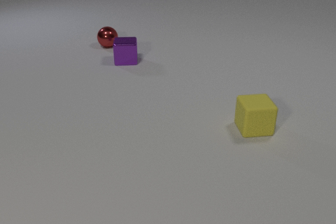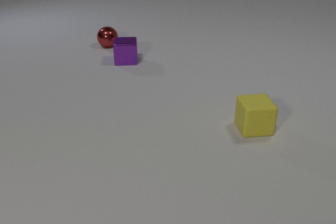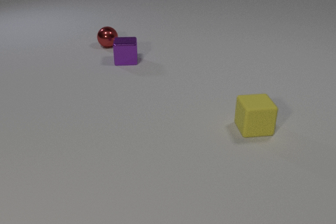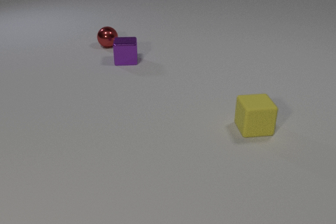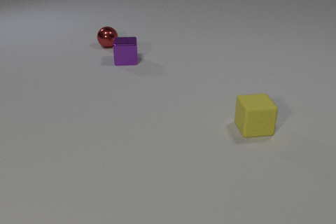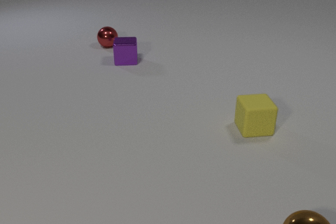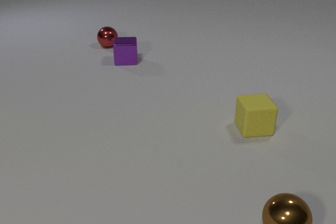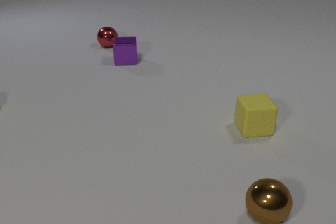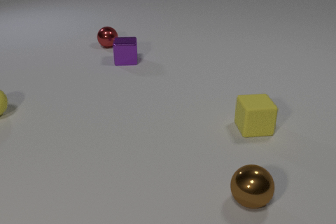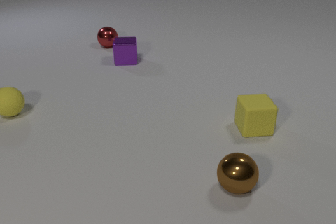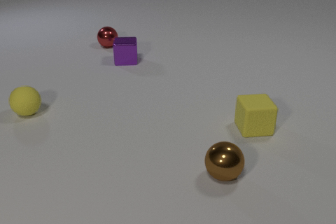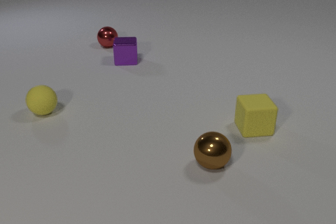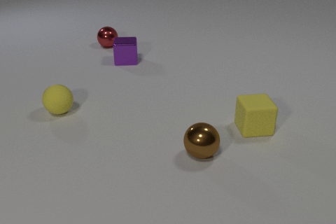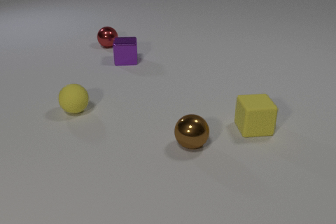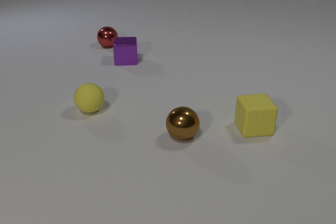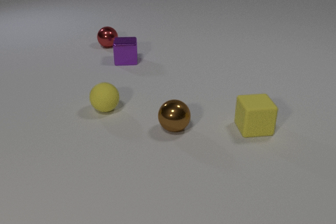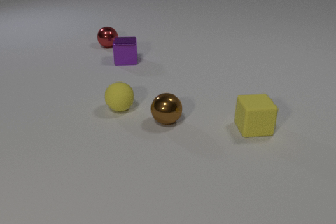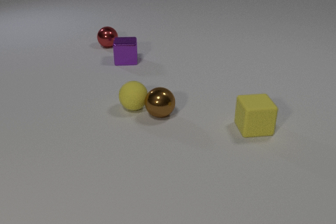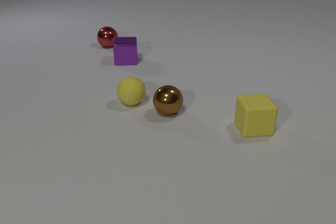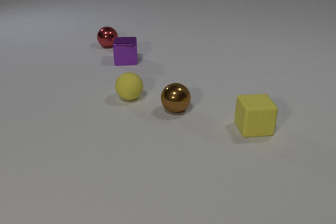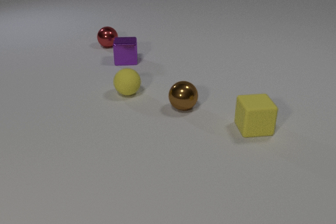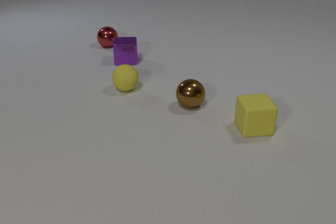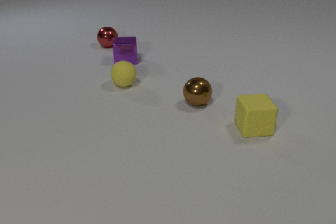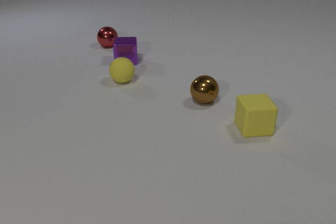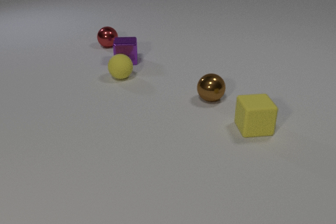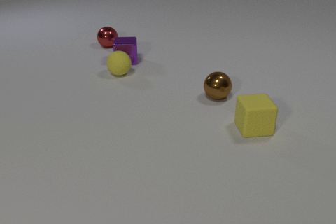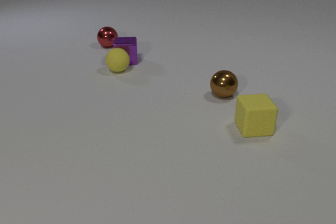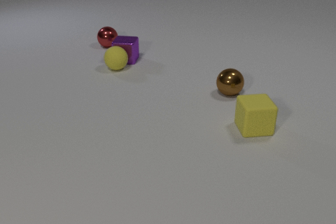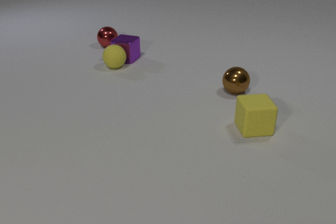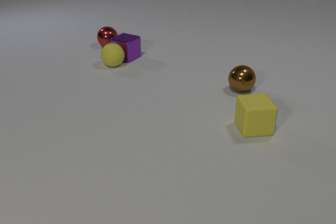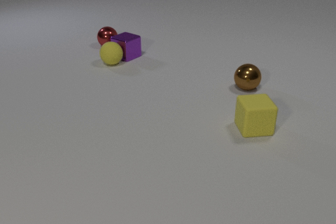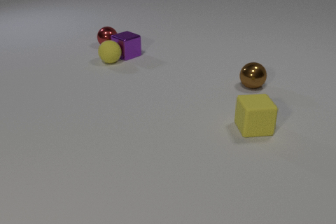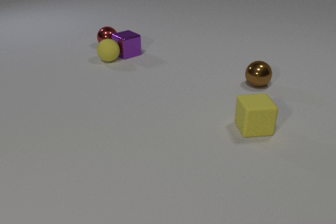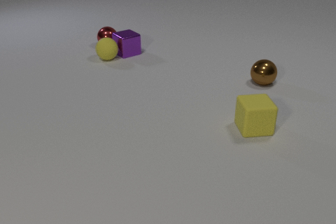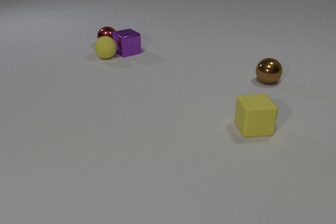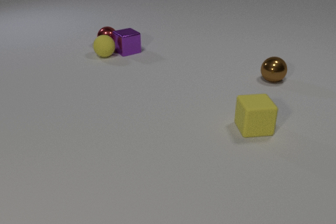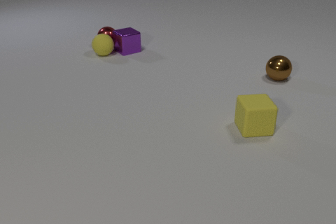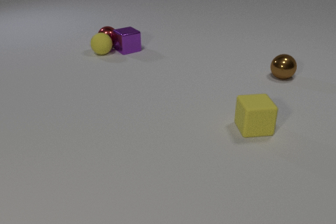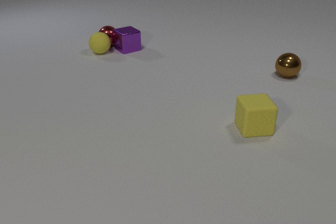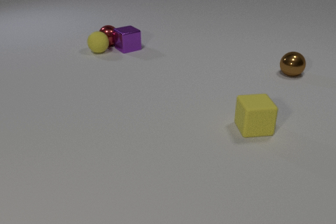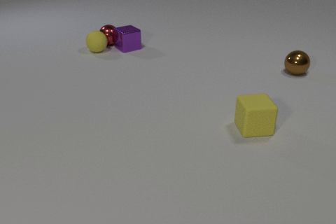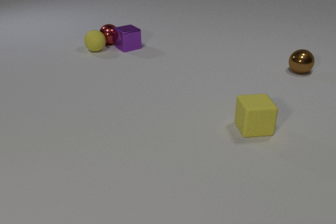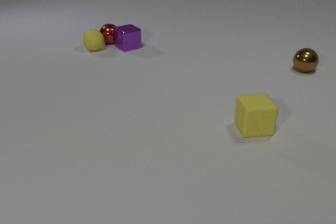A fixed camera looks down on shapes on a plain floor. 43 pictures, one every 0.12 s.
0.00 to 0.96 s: The brown metal sphere comes in at the bottom edge, rolls to the left and away from the camera. The yellow rubber sphere comes in at the left edge.
0.96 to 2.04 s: The brown metal sphere rolls away from the camera and to the left. The yellow rubber sphere rolls to the right. The brown metal sphere and the yellow rubber sphere collide.
2.04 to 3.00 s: The brown metal sphere rolls to the right and away from the camera. The yellow rubber sphere rolls away from the camera.
3.00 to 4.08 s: The brown metal sphere rolls to the right and away from the camera. The yellow rubber sphere rolls away from the camera. The purple metal cube slides away from the camera, spins so that its near face slides to the left, clockwise seen from above. The yellow rubber sphere and the purple metal cube collide.
4.08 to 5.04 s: The brown metal sphere rolls away from the camera and to the right. The yellow rubber sphere rolls away from the camera and to the left. The purple metal cube slides away from the camera. The red metal sphere rolls away from the camera. The yellow rubber sphere and the red metal sphere collide. The purple metal cube and the red metal sphere collide.
What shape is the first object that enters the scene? sphere.
How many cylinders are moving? 0.
How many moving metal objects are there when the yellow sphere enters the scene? 1.
